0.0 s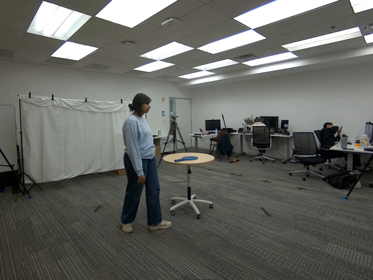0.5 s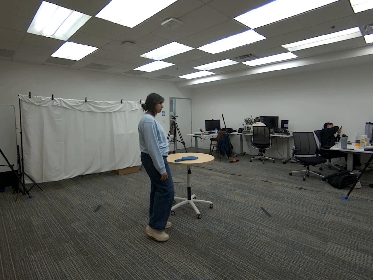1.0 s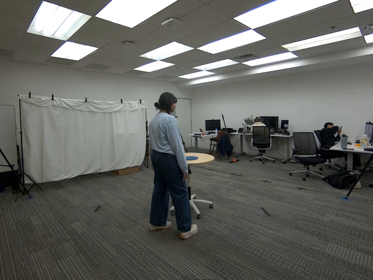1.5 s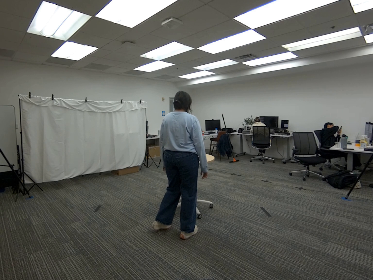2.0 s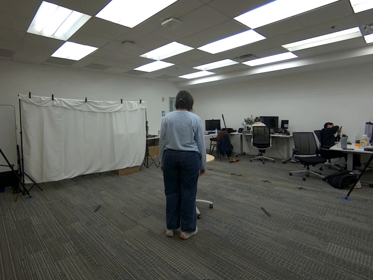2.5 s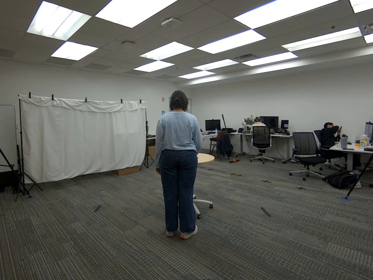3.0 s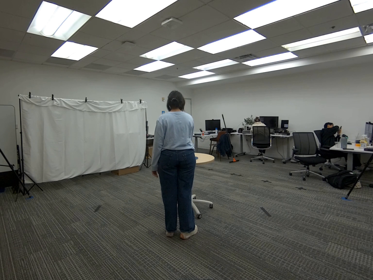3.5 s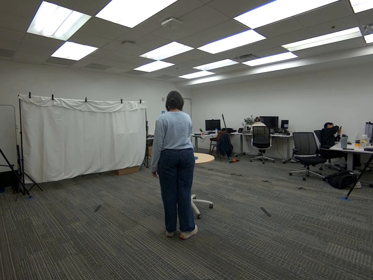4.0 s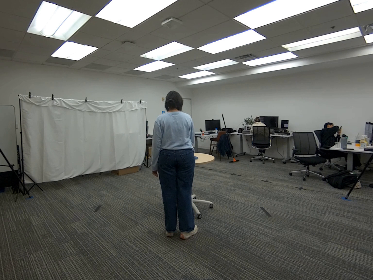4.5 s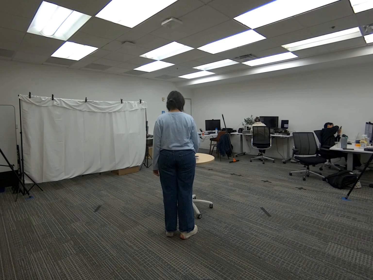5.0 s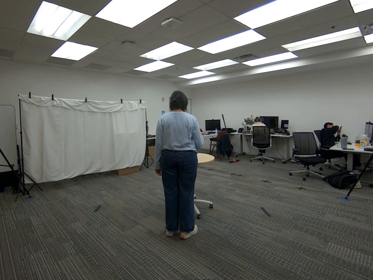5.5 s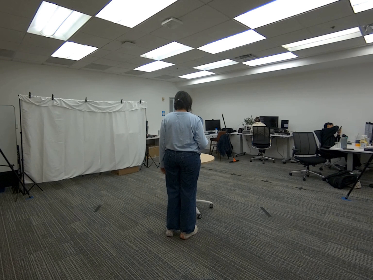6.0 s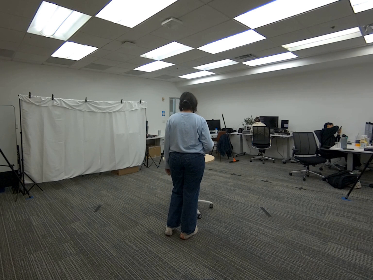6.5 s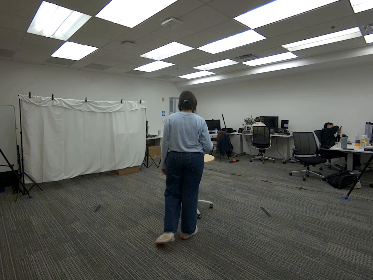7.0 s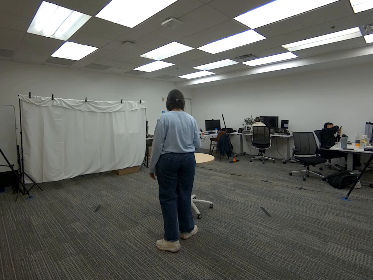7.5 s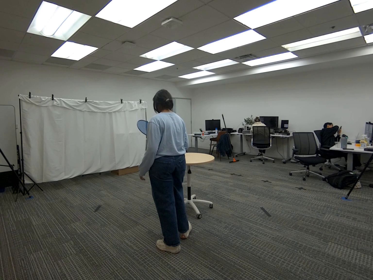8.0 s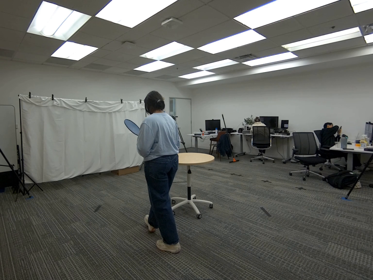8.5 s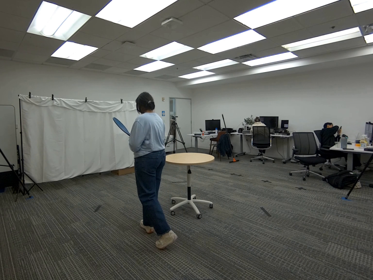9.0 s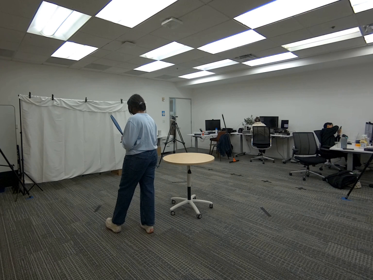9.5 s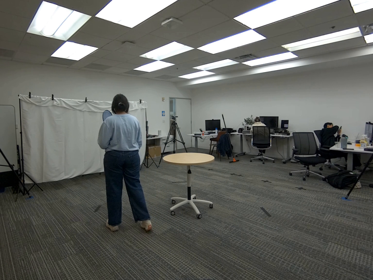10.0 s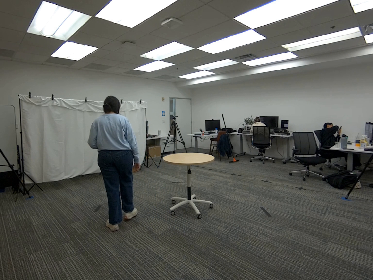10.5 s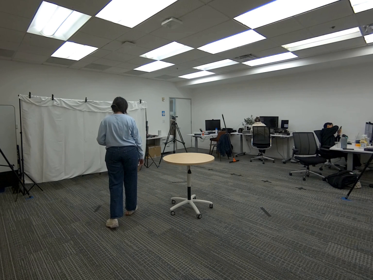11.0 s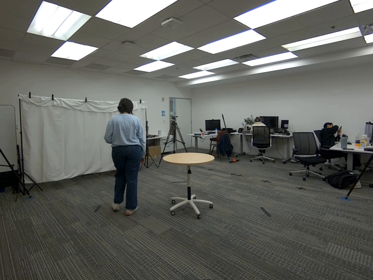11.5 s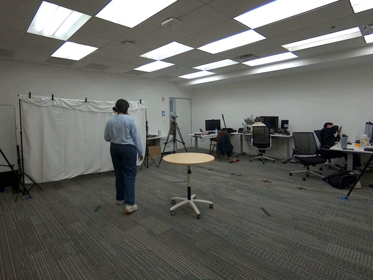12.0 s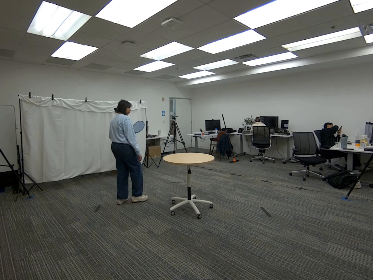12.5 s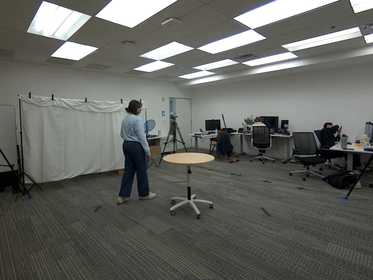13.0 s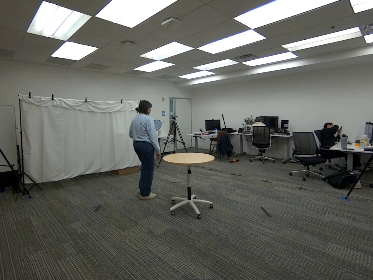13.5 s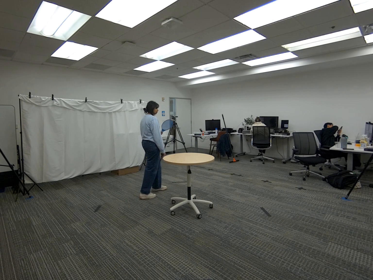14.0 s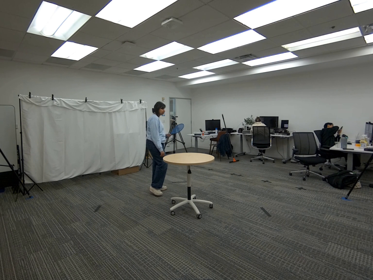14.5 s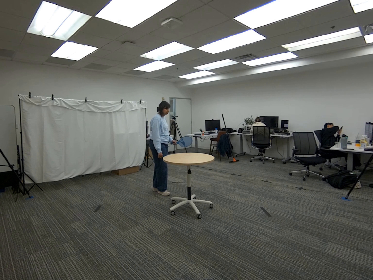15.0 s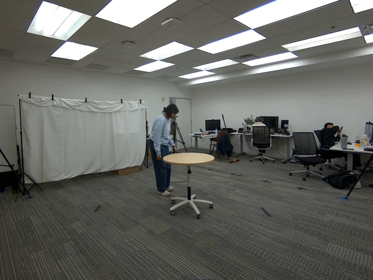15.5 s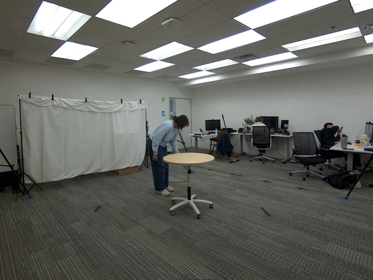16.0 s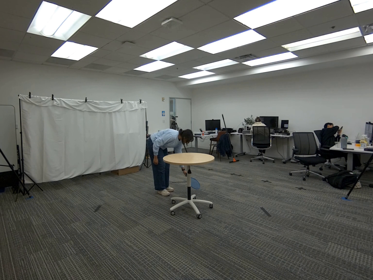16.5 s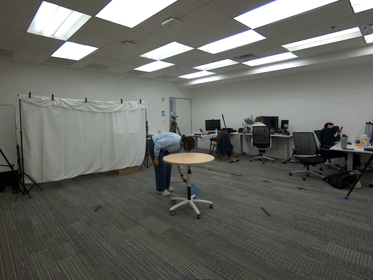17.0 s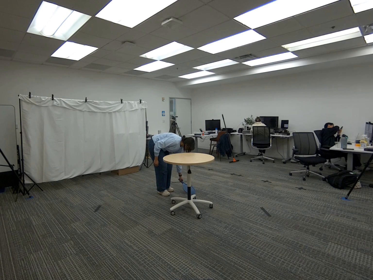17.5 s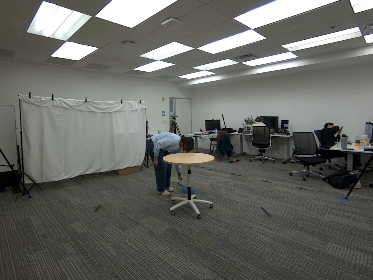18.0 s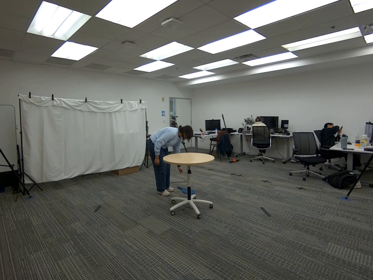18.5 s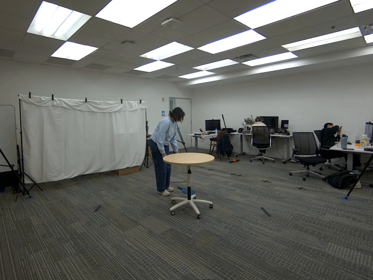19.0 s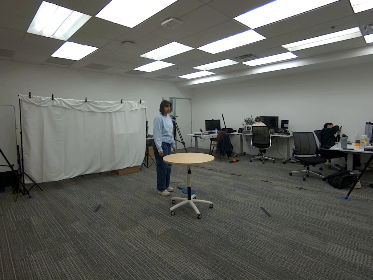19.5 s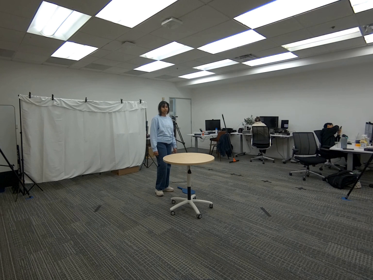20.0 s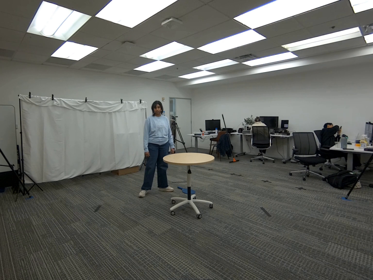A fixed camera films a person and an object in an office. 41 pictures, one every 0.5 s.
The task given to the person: Walk to the tennis racket on the round table, pick it up with your right hand, handover the racket to your left hand, and place the racket on the ground.
